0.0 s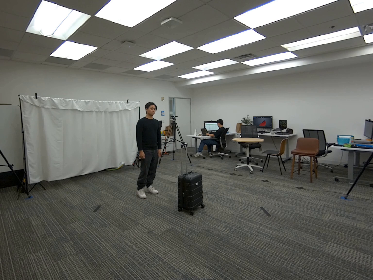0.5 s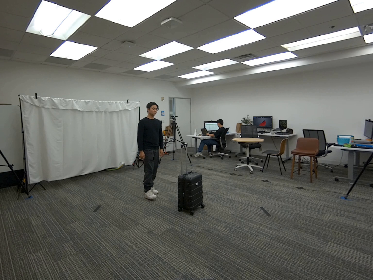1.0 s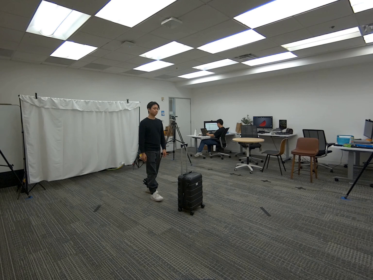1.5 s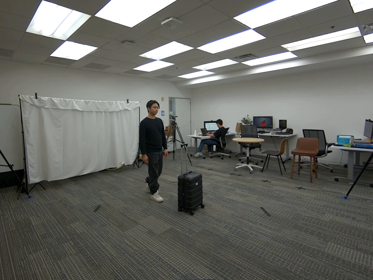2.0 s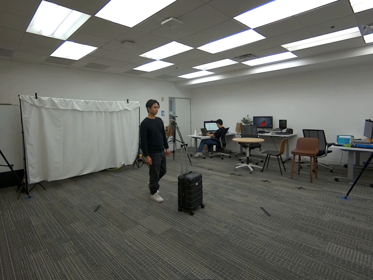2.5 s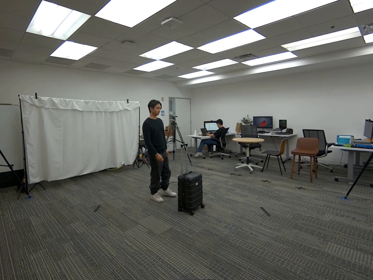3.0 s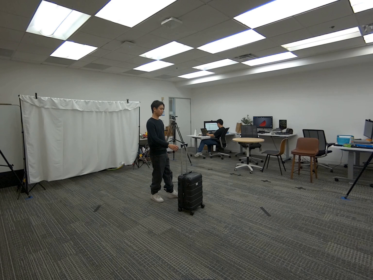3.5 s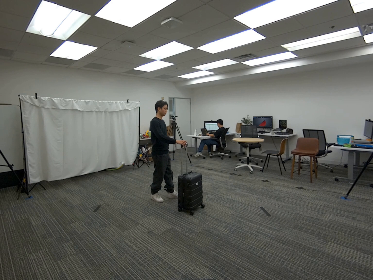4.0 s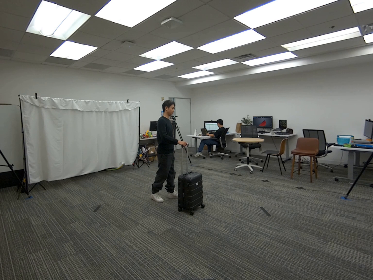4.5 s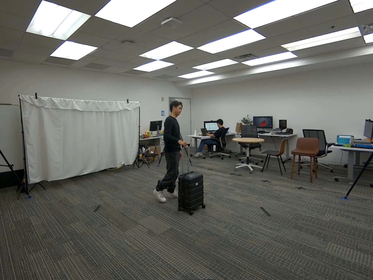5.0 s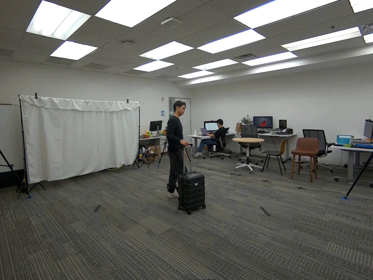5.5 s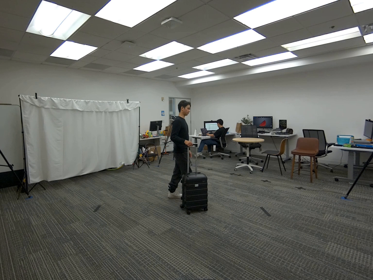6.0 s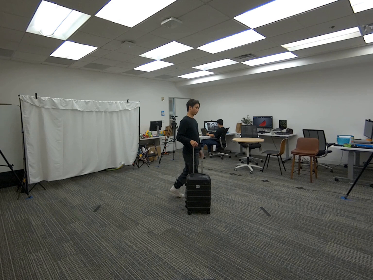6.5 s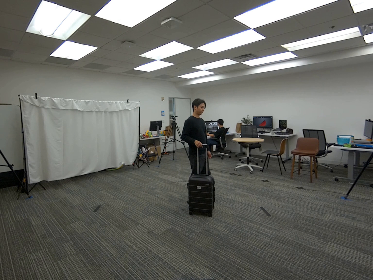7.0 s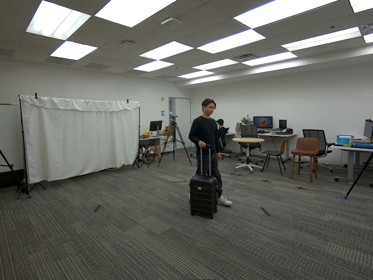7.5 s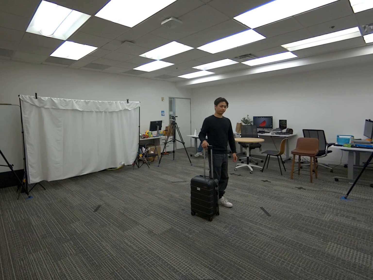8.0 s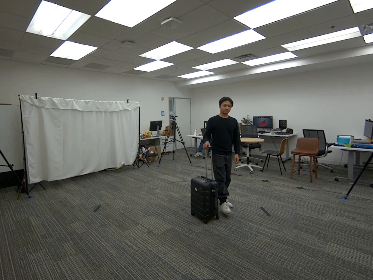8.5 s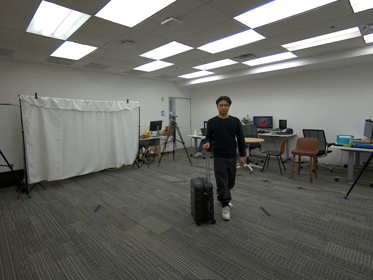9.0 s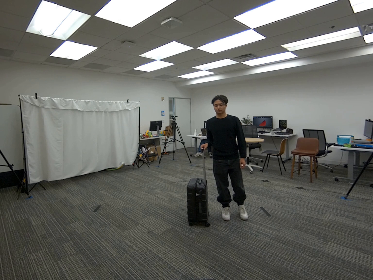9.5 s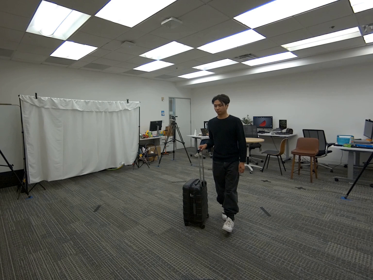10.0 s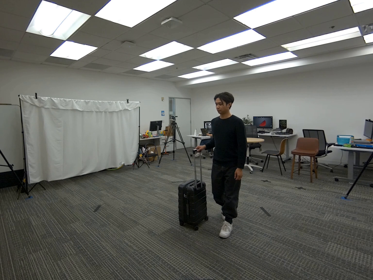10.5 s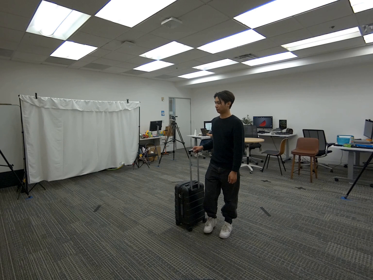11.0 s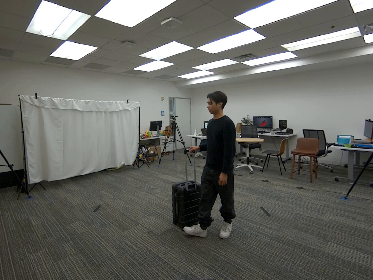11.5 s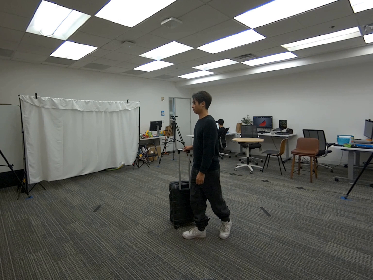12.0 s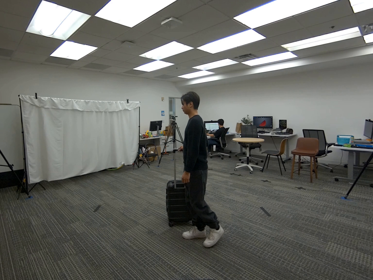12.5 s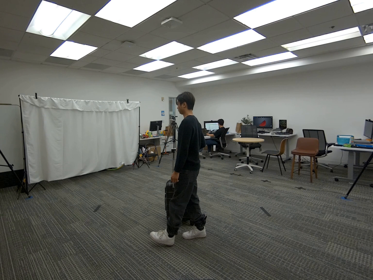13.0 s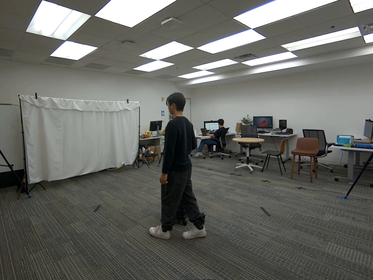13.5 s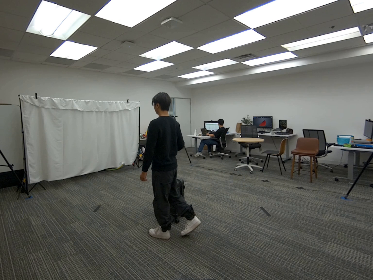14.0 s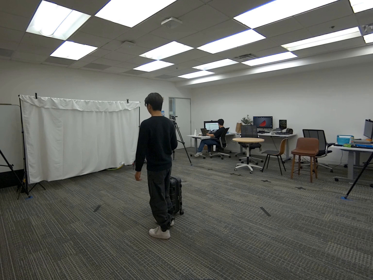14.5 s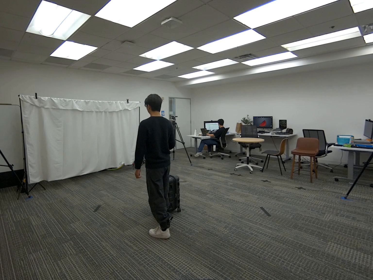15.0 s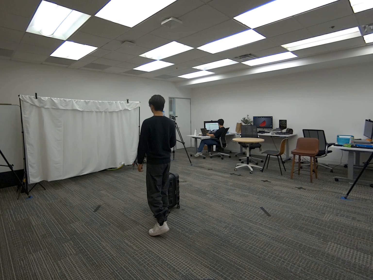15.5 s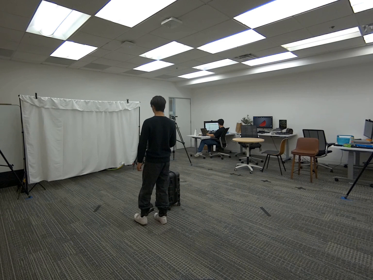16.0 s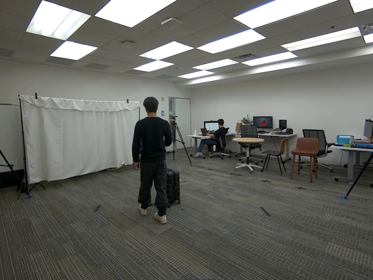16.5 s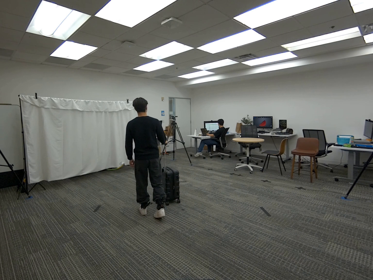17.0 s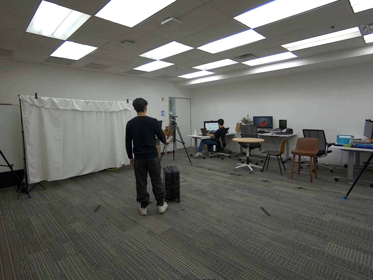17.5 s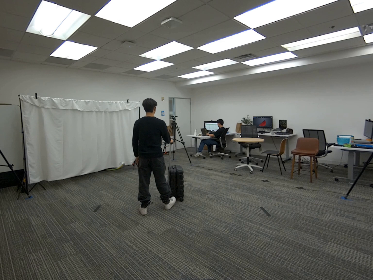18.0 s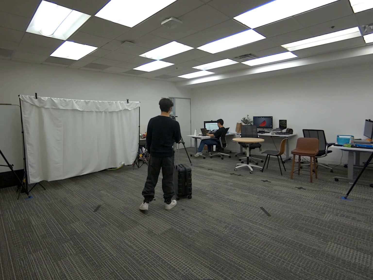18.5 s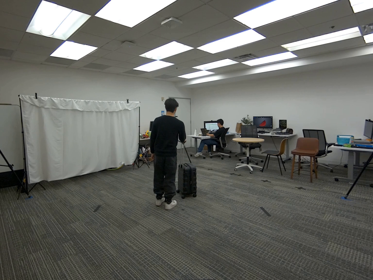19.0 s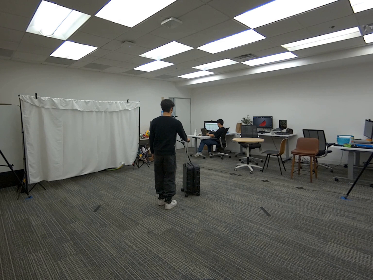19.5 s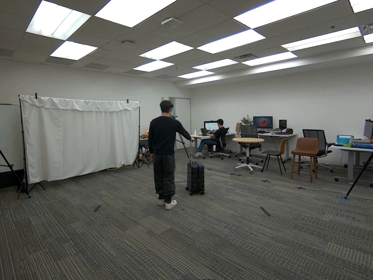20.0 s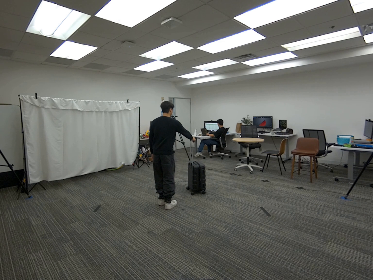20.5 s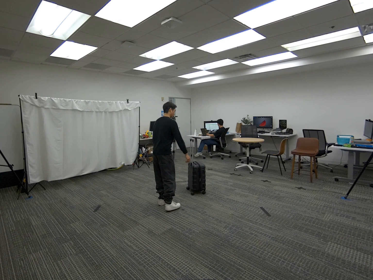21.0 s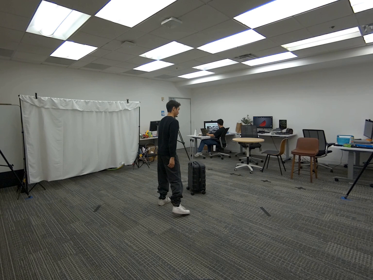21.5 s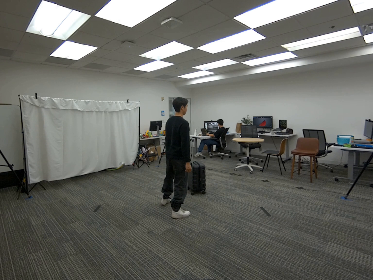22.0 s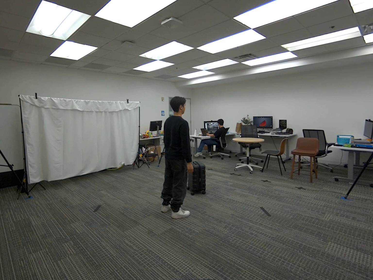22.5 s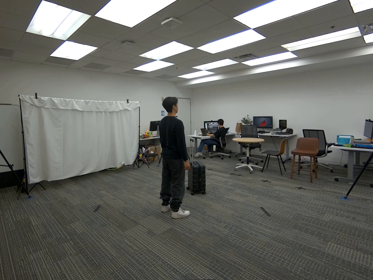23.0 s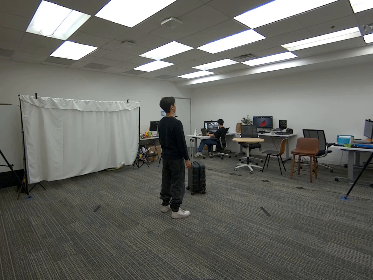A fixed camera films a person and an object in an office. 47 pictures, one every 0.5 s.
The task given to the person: Walk over to the rolling luggage within the bounding area and place your right hand on the handle of the luggage and proceed to roll the luggage within the bounding area. Step away from the luggage once the sequence comes to an end.
